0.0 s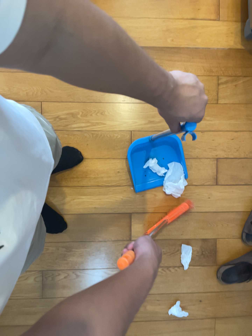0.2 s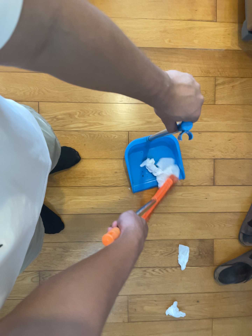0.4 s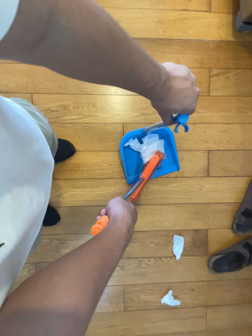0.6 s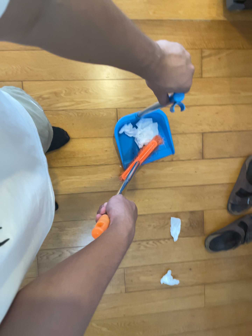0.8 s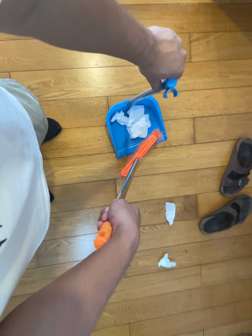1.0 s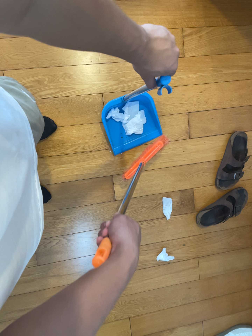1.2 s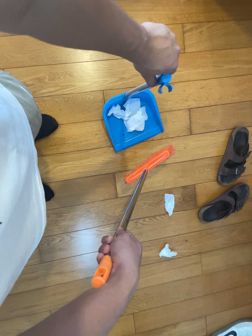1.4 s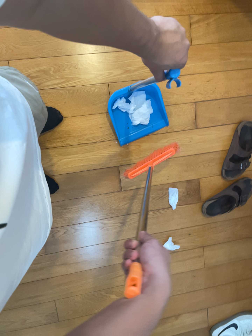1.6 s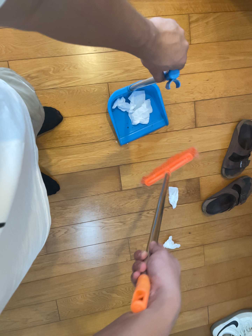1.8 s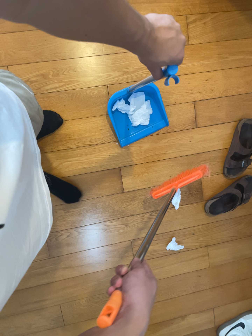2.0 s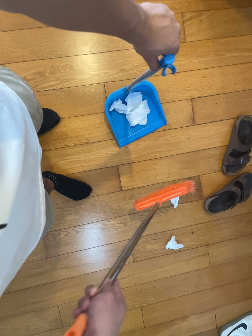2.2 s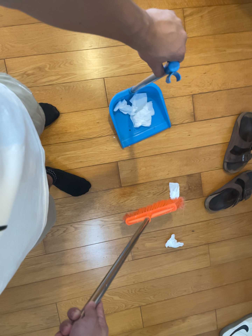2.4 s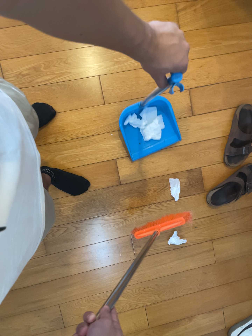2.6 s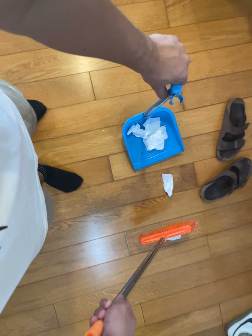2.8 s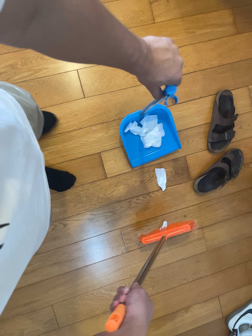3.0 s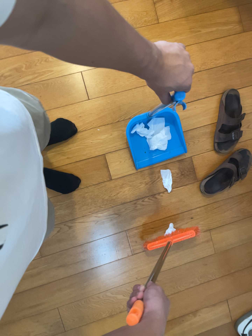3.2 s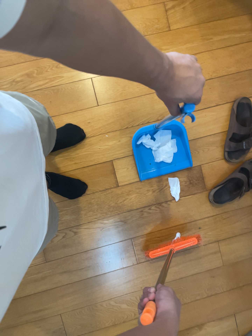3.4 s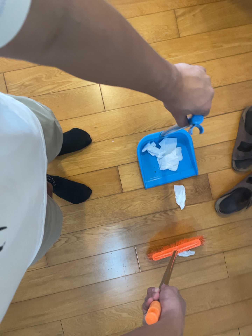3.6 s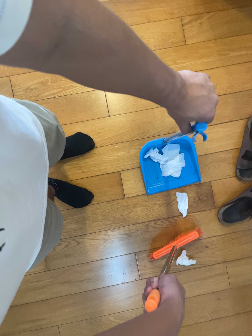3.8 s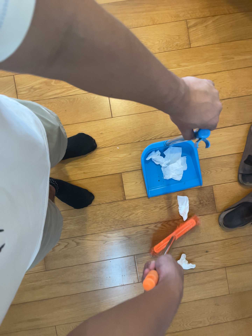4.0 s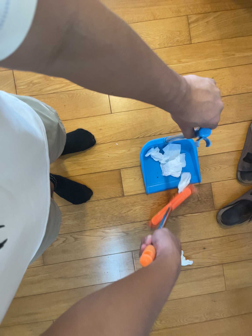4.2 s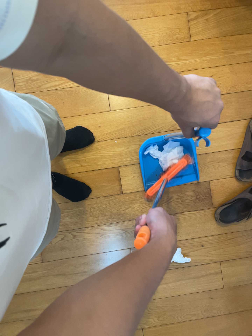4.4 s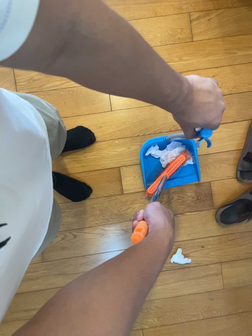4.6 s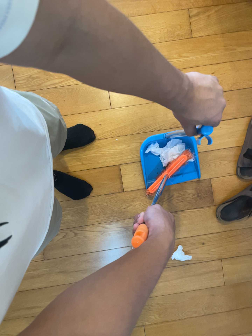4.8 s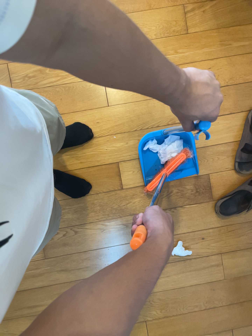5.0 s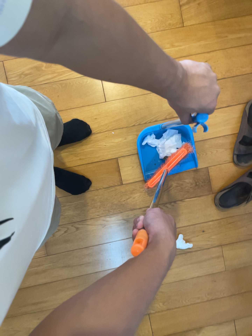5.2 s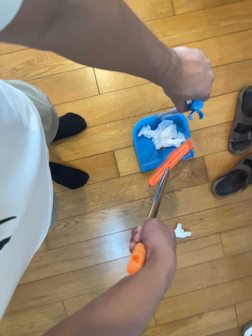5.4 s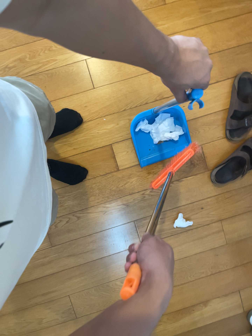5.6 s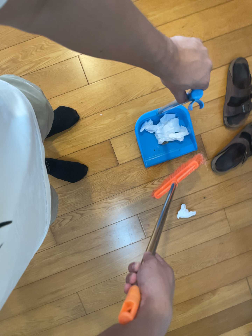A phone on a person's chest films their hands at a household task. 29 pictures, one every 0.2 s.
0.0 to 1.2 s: The camera's aim tips toward the bottom of its view by about 10 degrees, and the scene shifts upward.
1.2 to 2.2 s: The camera travels toward the bottom of its view, about 8 cm, so close, fixed things drift upward.
2.2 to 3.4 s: The camera travels to its right, toward the bottom of its view and forward, about 14 cm.
3.4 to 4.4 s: The camera shifts only a little, or ends up much as it began.
4.4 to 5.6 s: The camera rolls about its line of sight by about 10 degrees, and the scene rotates counterclockwise.
The film runs forward here.
